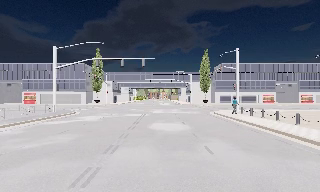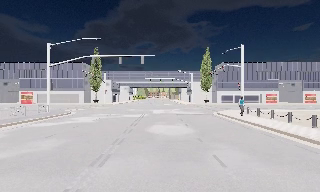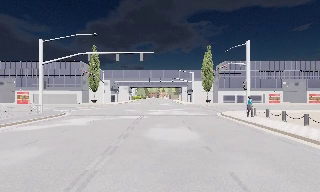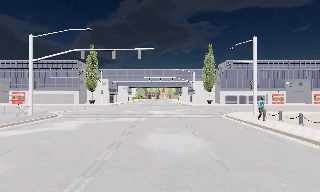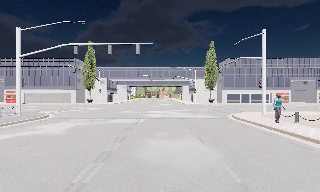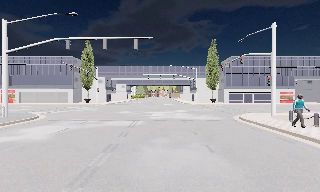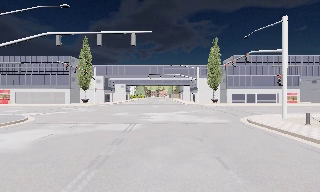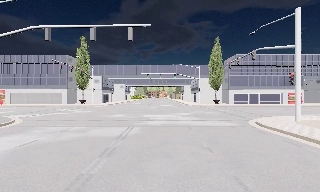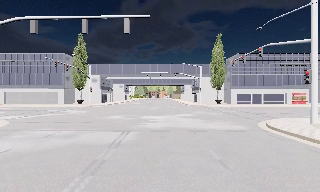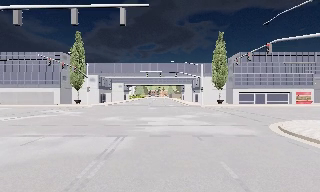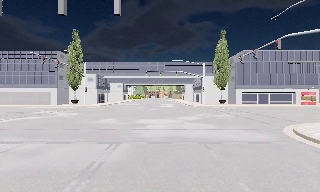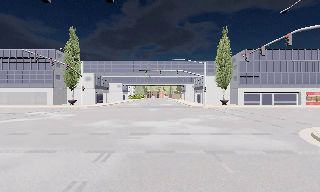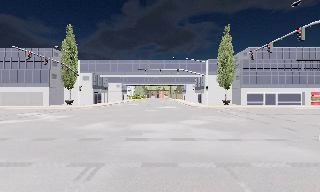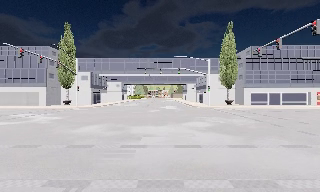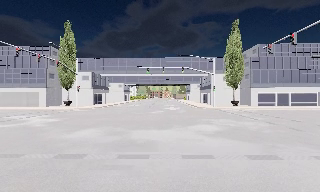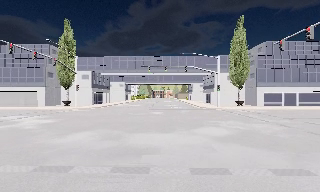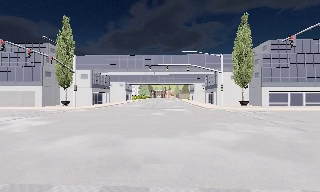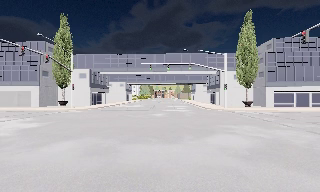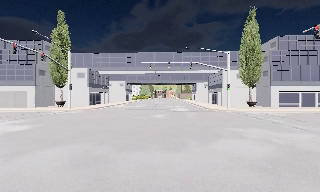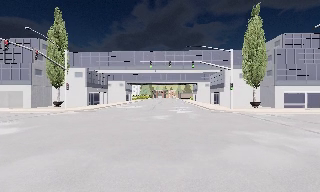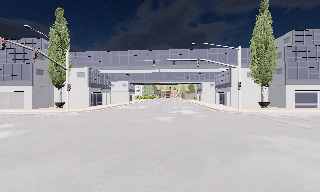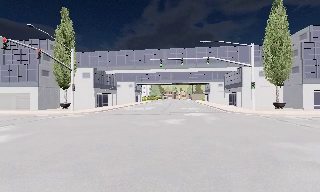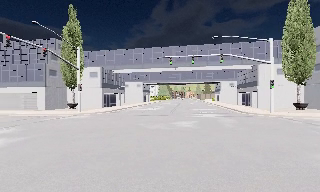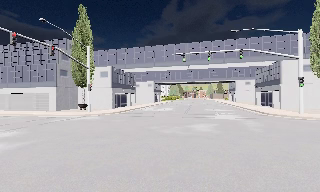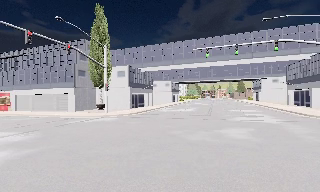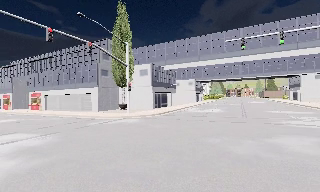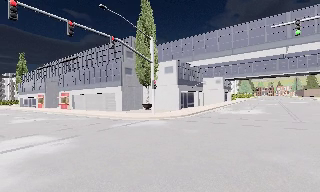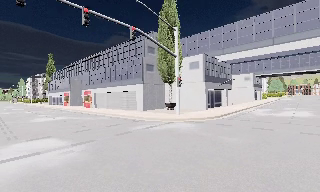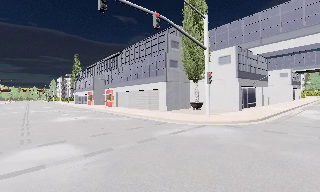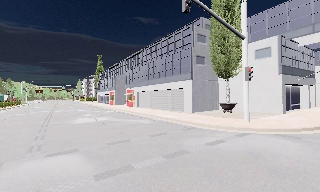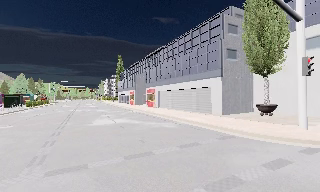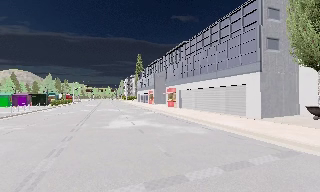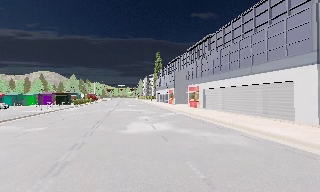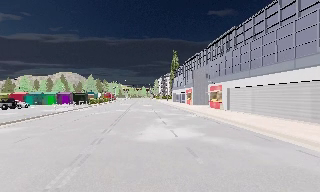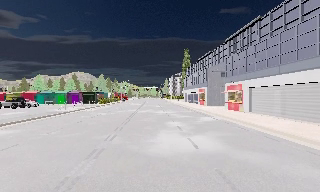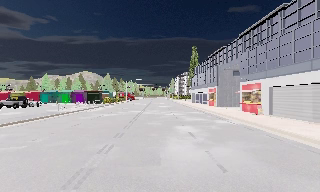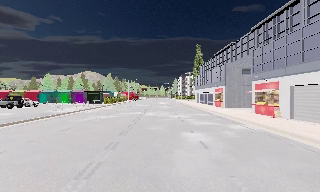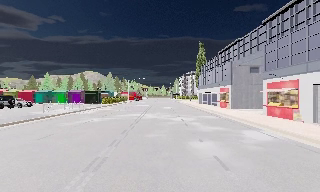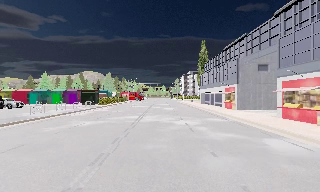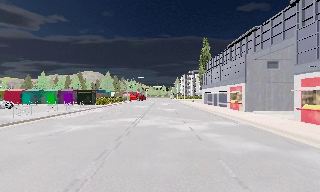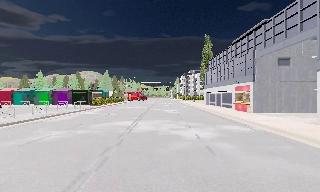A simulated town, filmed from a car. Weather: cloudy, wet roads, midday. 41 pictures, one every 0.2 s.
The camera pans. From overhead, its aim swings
counterclockwise.
The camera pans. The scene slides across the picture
to the right.
0.0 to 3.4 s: The camera travels forward, about 19 m, so what stands in front looms larger.
3.4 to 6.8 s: The scene slides to the right, as the camera pans about 85 degrees to its left. It travels forward, about 25 m. It gains speed.
6.8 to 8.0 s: The camera travels forward, about 10 m, so what stands in front looms larger.
The film runs forward here.
